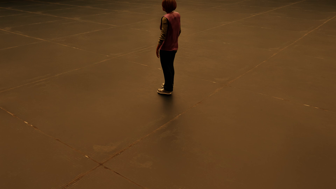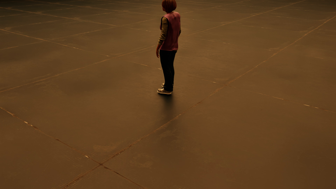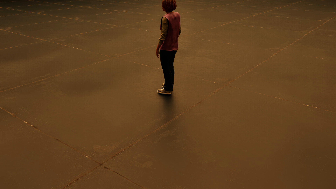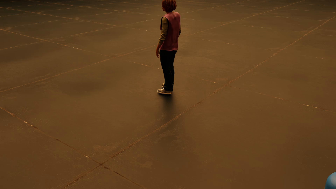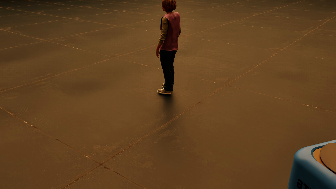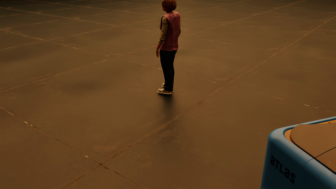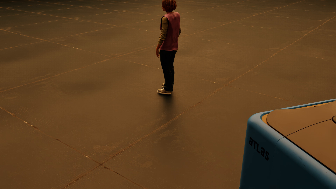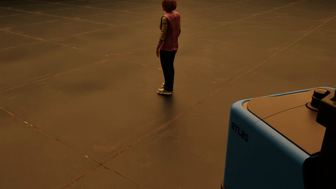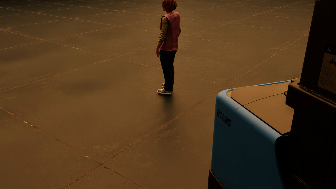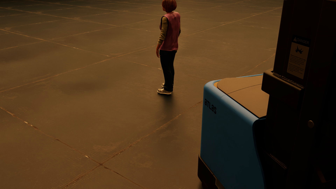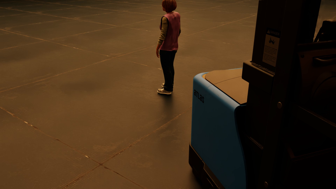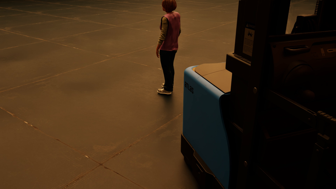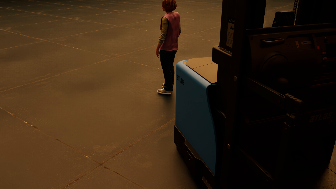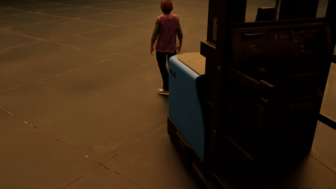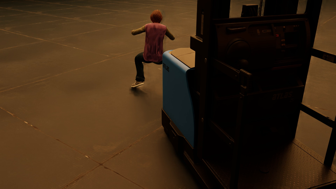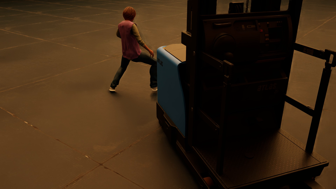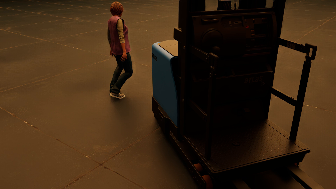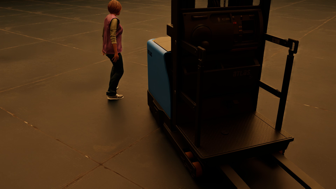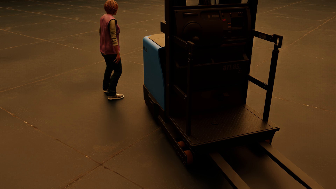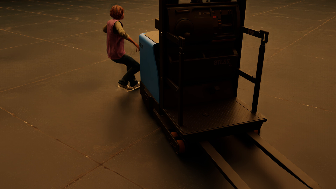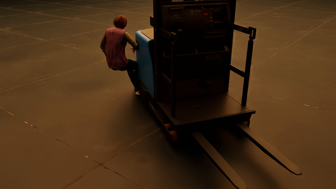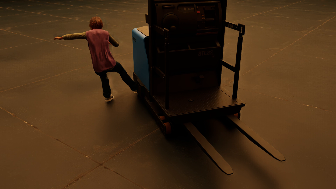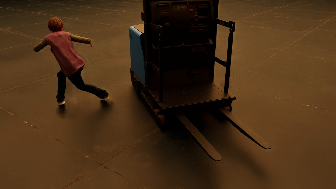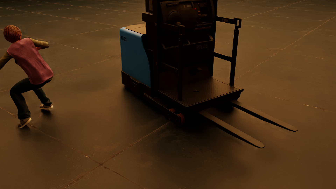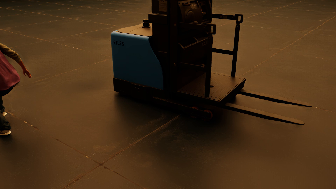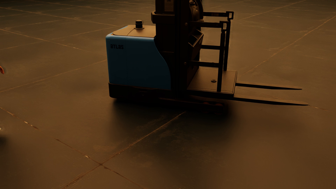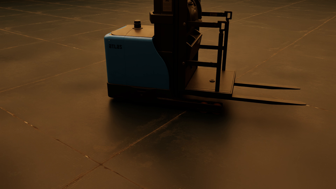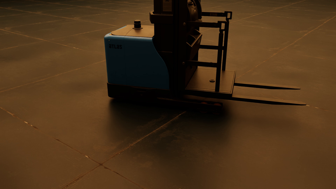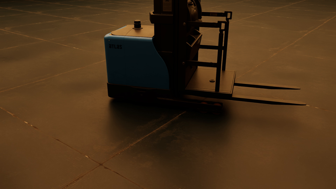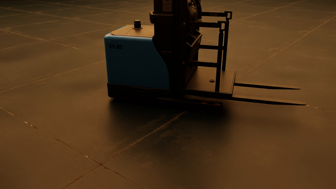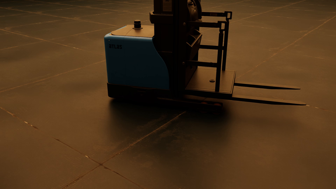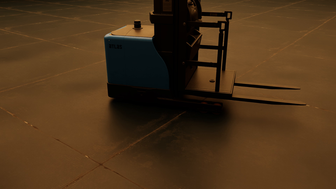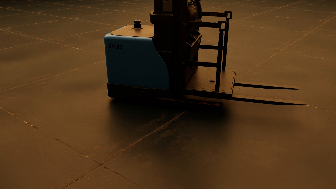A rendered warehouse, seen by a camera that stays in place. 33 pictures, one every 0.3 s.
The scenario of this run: Near miss between a forklift and a person.
